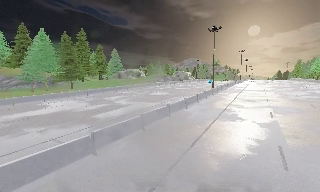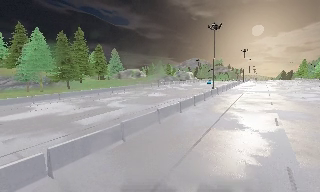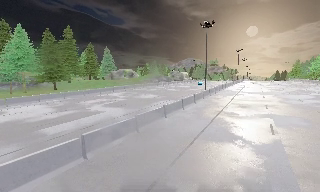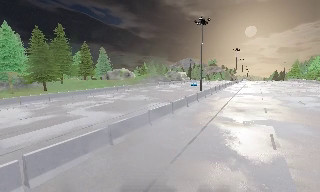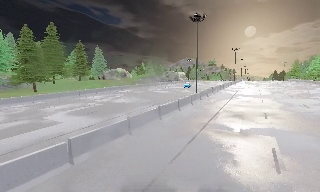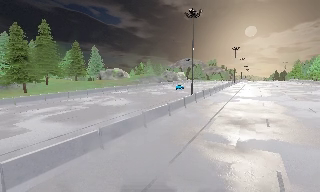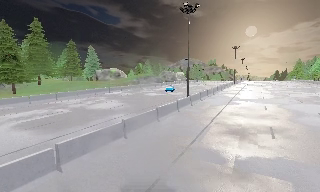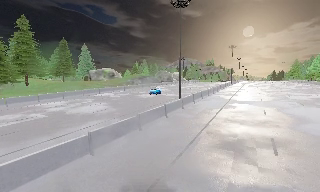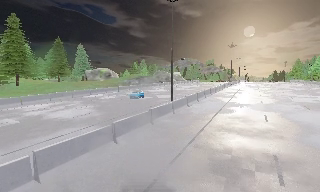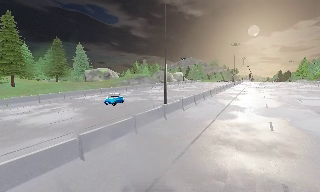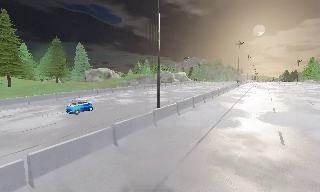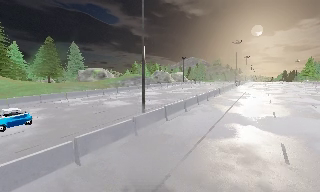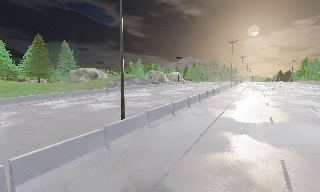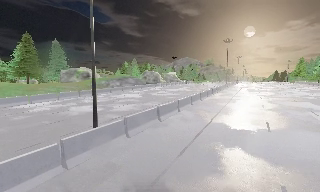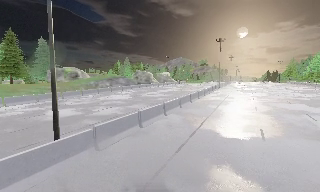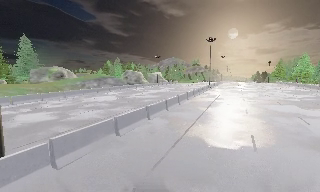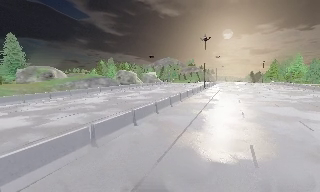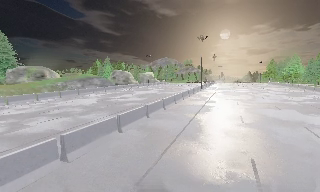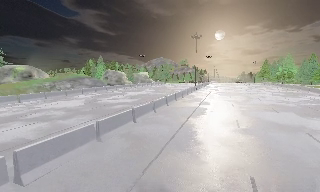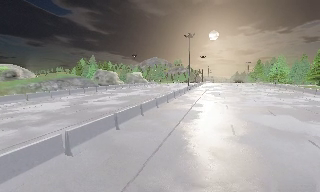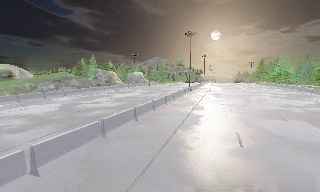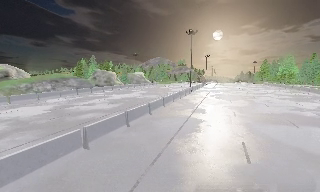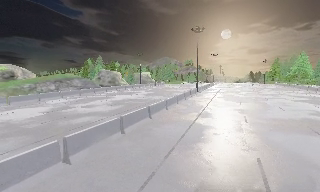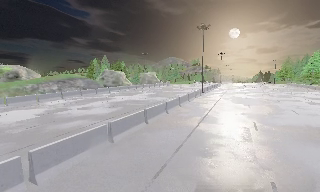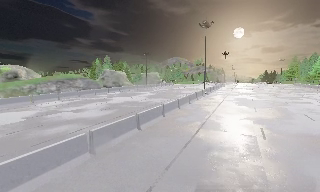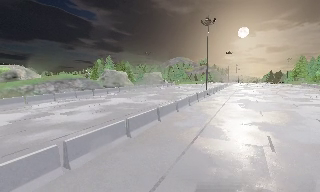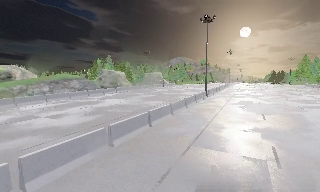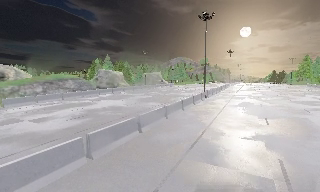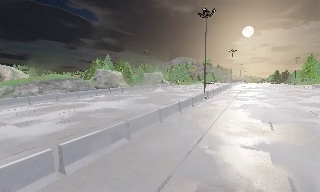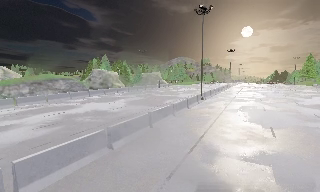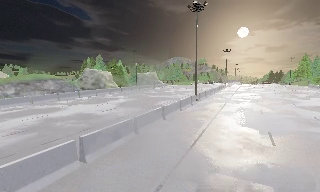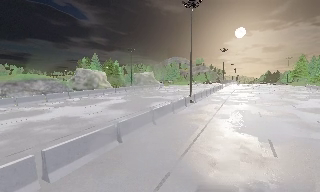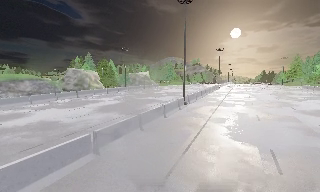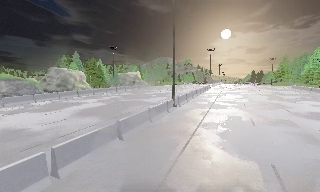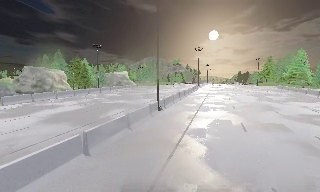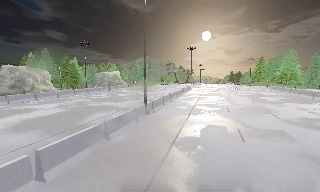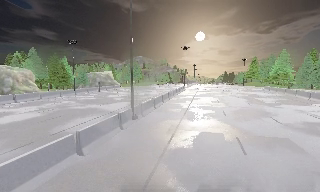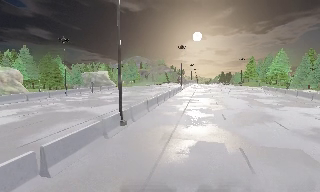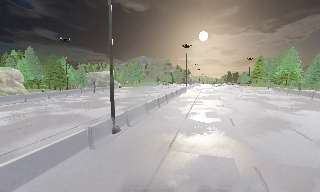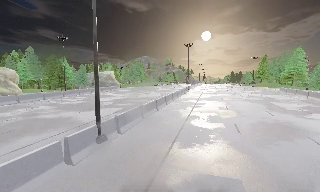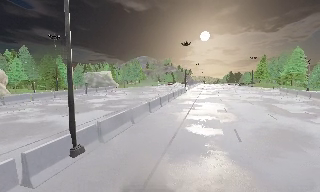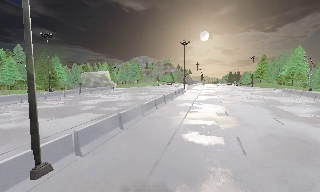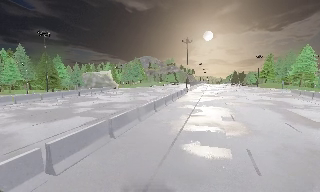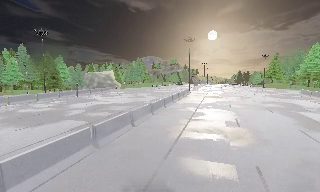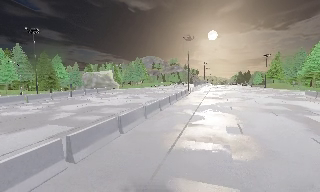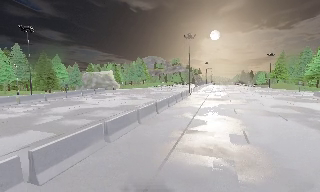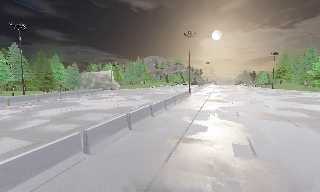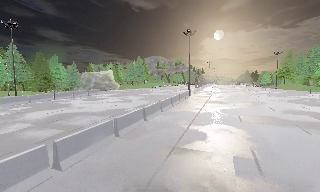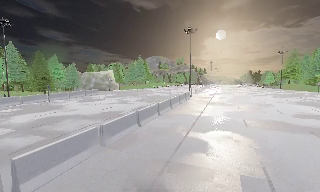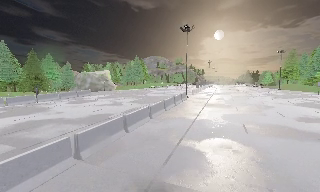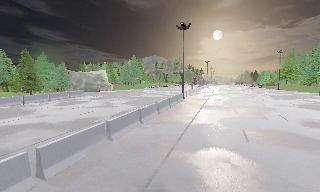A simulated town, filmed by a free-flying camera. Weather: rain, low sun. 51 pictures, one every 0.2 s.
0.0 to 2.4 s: The camera travels forward and to its right, about 25 m, so what stands in front looms larger.
2.4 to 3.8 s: The camera swings to its right by about 10 degrees, and the scene slides to the left. It travels forward and to its right, about 10 m, so what stands in front looms larger.
3.8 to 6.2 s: The camera travels forward and to its right, about 16 m, so what stands in front looms larger.
6.2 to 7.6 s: The camera pans to its right, which is clockwise from overhead, by about 10 degrees. It travels forward, about 11 m, so what stands in front looms larger.
7.6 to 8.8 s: The camera travels forward, about 9 m, so what stands in front looms larger.
8.8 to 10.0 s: The camera travels forward and to its right, about 8 m, so what stands in front looms larger.
The film runs forward here.
